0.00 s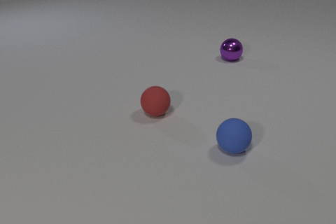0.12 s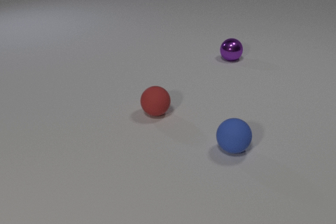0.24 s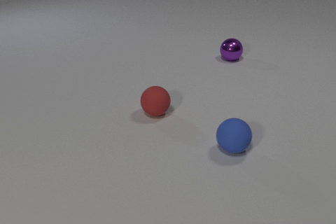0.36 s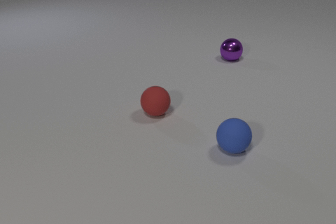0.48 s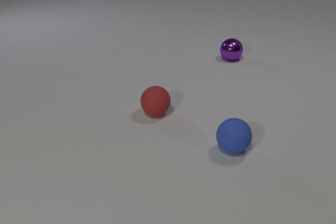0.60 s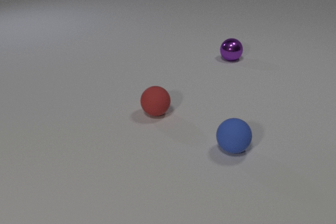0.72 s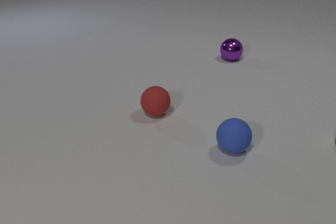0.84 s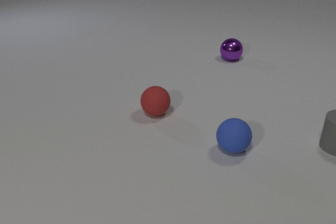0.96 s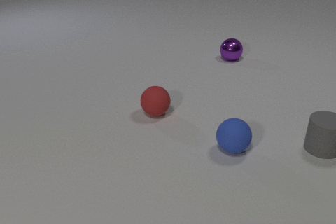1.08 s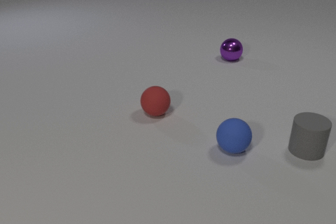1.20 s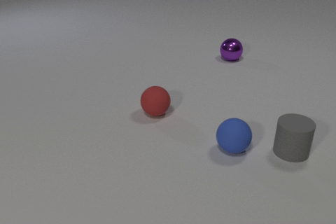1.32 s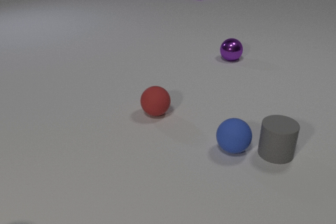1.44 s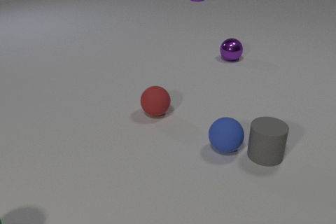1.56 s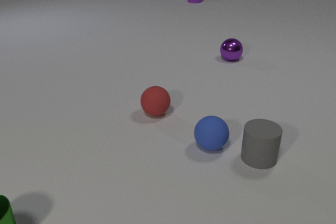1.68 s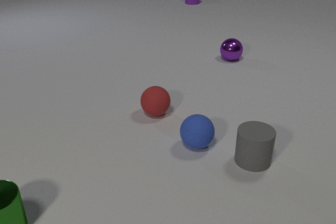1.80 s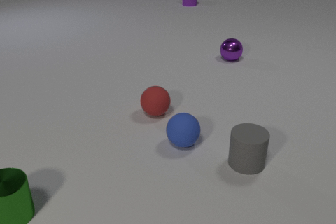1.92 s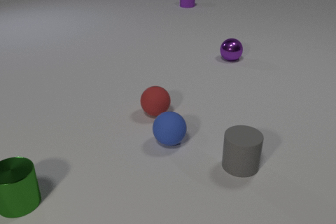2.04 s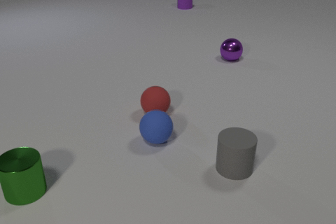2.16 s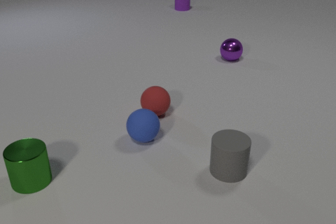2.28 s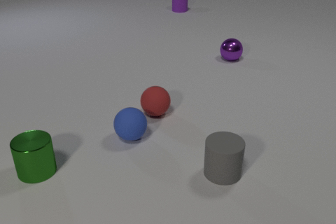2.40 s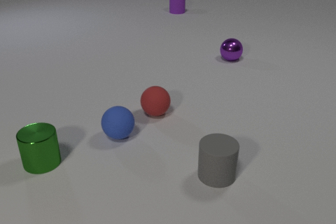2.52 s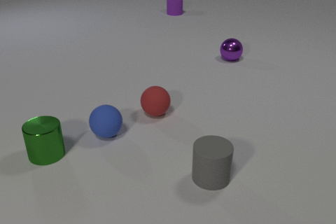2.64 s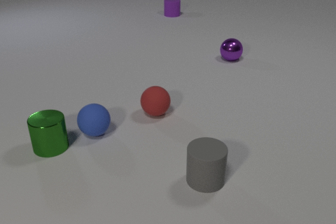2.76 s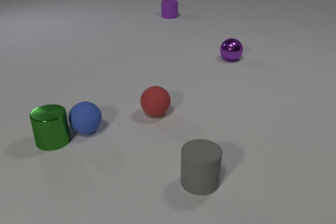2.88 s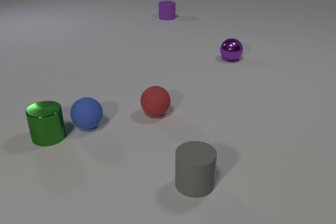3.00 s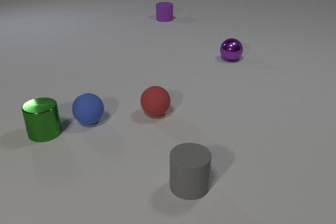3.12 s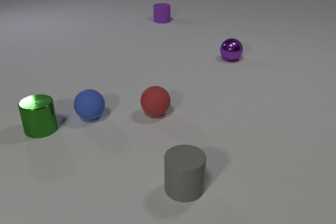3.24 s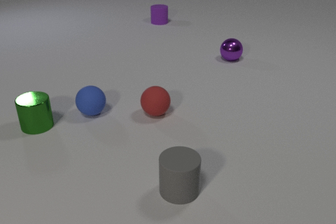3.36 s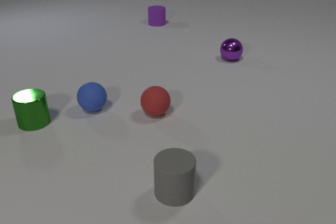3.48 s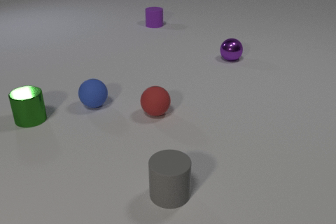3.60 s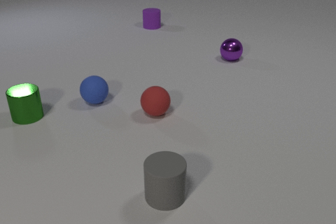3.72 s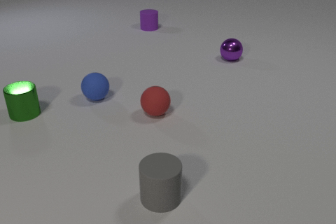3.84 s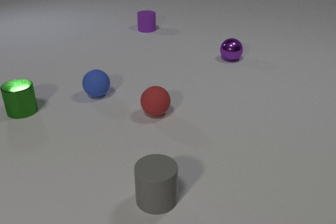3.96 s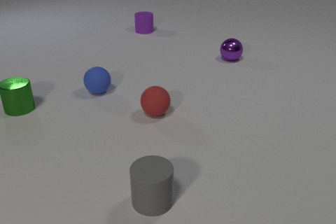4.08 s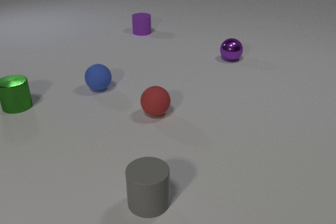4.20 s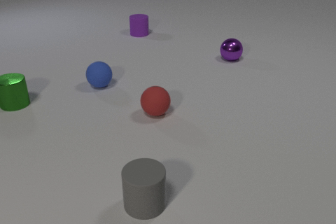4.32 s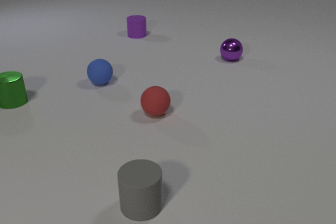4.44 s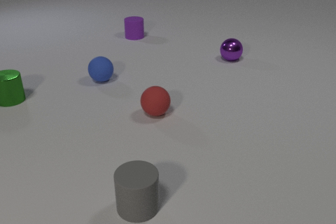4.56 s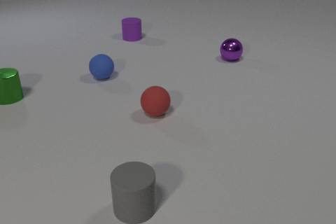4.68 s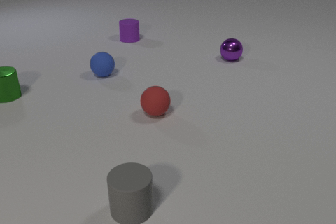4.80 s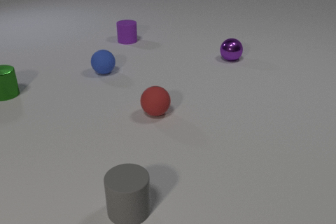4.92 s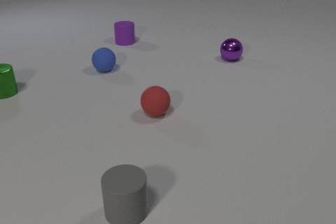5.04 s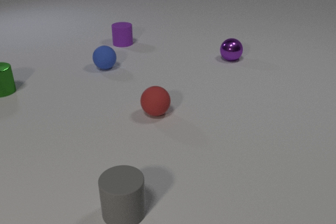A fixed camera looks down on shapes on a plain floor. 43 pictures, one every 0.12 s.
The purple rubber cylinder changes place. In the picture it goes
toward the camera.
The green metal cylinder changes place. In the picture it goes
away from the camera.
0.00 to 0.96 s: The gray rubber cylinder comes in at the right edge, slides to the left and toward the camera.
0.96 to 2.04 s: The gray rubber cylinder slides to the left and toward the camera. The blue rubber sphere rolls to the left. The green metal cylinder comes in at the bottom edge, slides away from the camera and to the right. The purple rubber cylinder comes in at the top edge, slides toward the camera and to the left. The gray rubber cylinder and the blue rubber sphere collide.
2.04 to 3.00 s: The gray rubber cylinder slides to the left and toward the camera. The blue rubber sphere rolls to the left and away from the camera. The green metal cylinder slides away from the camera. The purple rubber cylinder slides toward the camera and to the left. The blue rubber sphere and the green metal cylinder collide.
3.00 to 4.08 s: The gray rubber cylinder slides to the left and toward the camera. The blue rubber sphere rolls away from the camera. The green metal cylinder slides away from the camera. The purple rubber cylinder slides toward the camera and to the left.
4.08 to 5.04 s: The gray rubber cylinder slides to the left and toward the camera. The blue rubber sphere rolls away from the camera. The green metal cylinder slides away from the camera. The purple rubber cylinder slides toward the camera and to the left.
What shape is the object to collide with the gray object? sphere.
How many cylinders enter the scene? 3.
How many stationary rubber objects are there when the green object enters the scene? 1.
